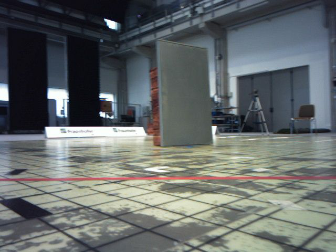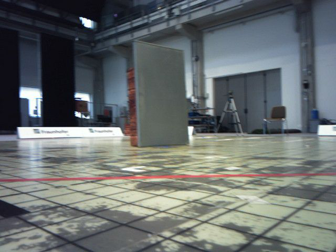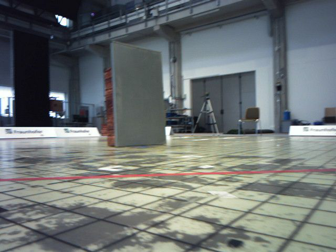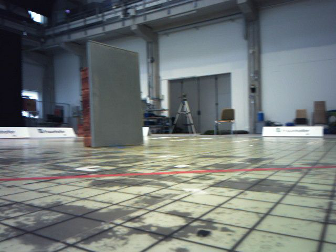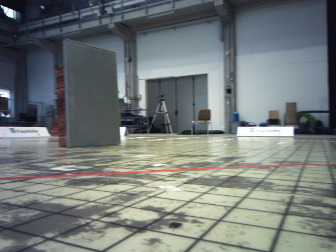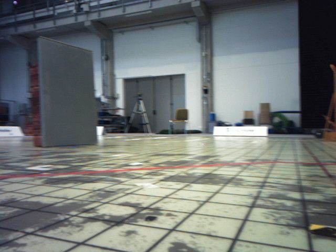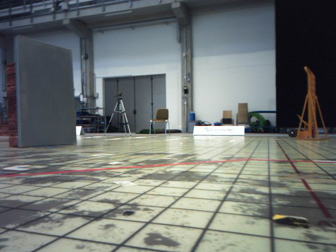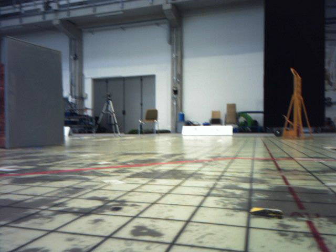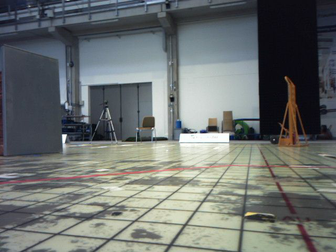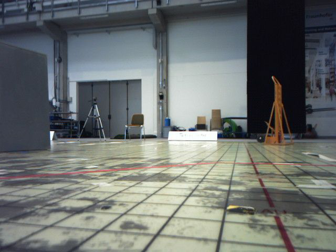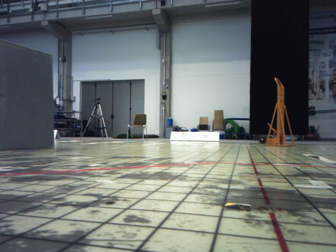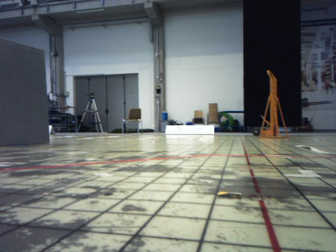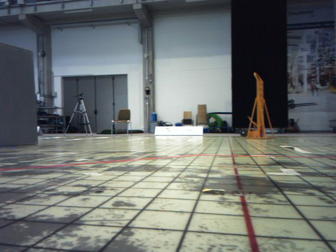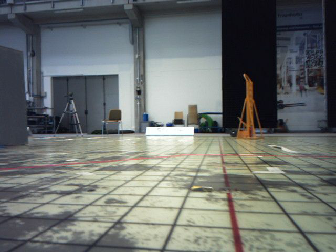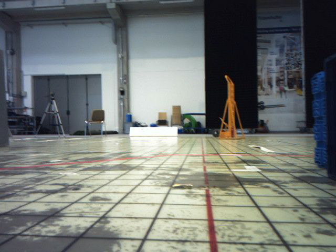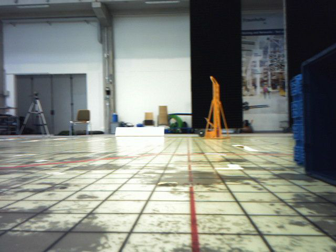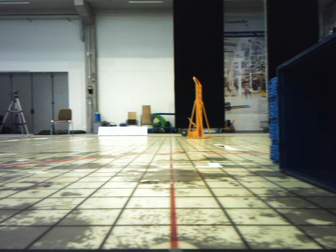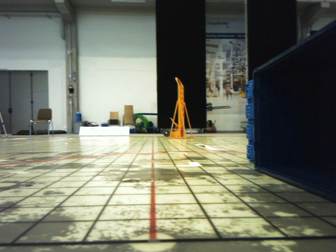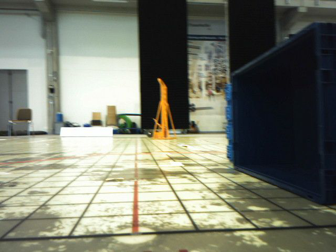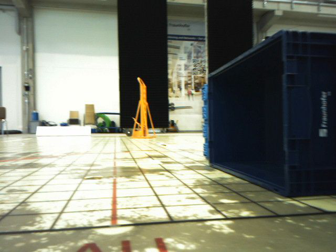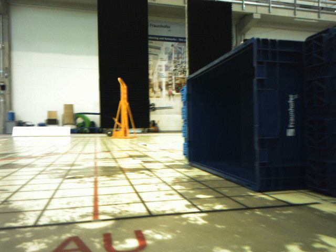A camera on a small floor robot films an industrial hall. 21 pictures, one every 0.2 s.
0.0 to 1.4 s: The camera swings to its right by about 30 degrees, and the scene slides to the left. It travels backward, about 0.2 m, so what stands in front gets smaller.
1.4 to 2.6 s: The camera travels backward, about 0.2 m, so what stands in front gets smaller.
2.6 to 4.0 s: The camera pans to its right, which is clockwise from overhead, by about 25 degrees. It travels backward, about 0.2 m, so what stands in front gets smaller.
The film runs backward here.
